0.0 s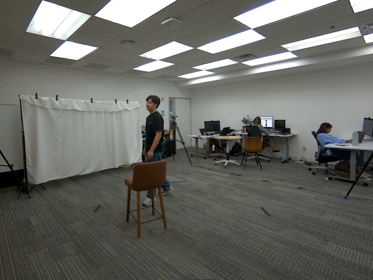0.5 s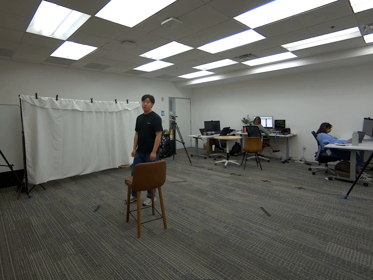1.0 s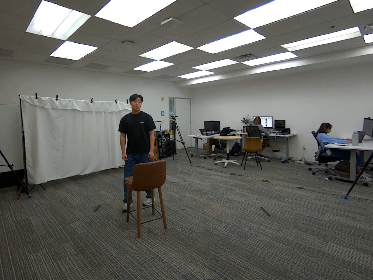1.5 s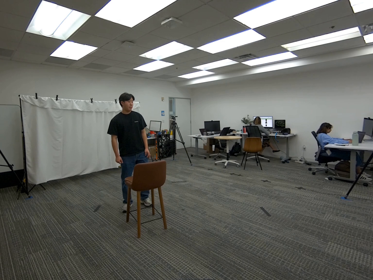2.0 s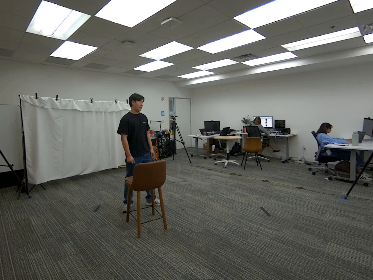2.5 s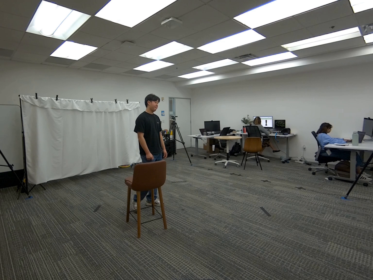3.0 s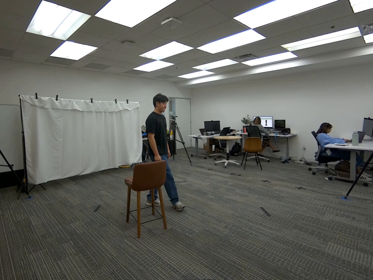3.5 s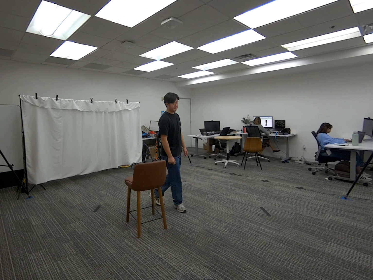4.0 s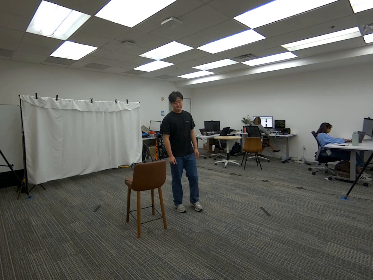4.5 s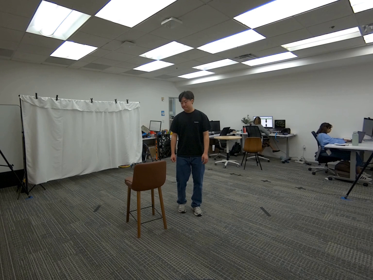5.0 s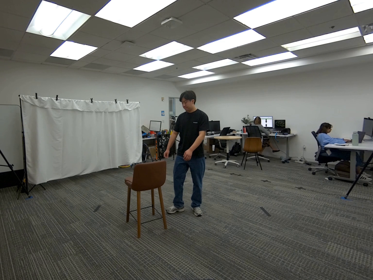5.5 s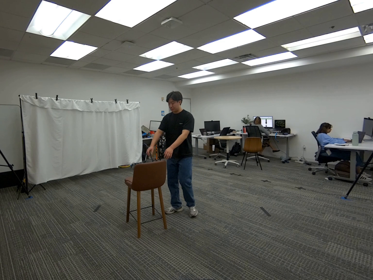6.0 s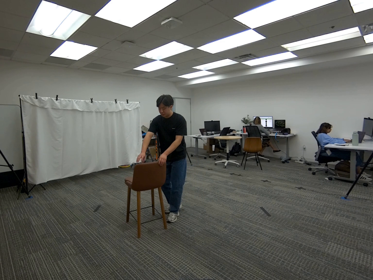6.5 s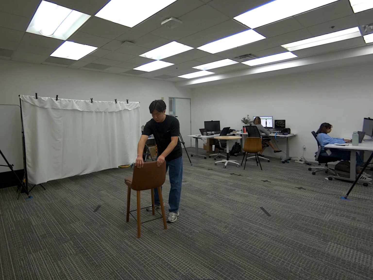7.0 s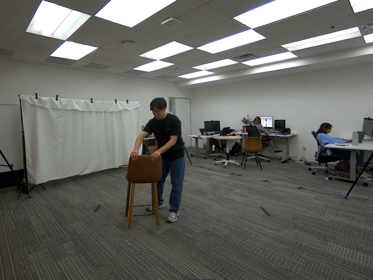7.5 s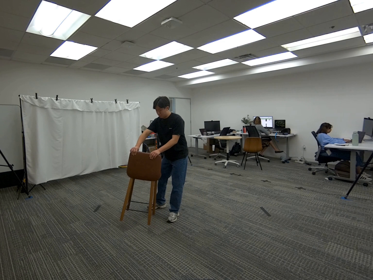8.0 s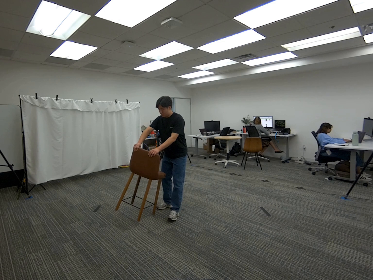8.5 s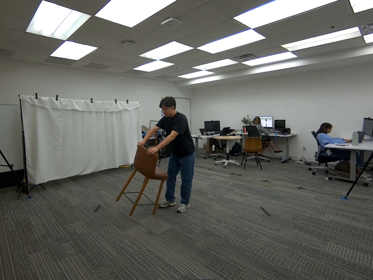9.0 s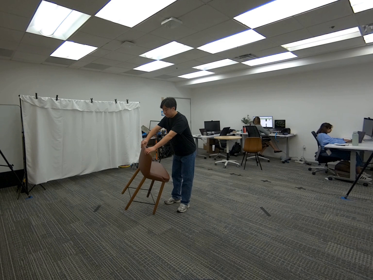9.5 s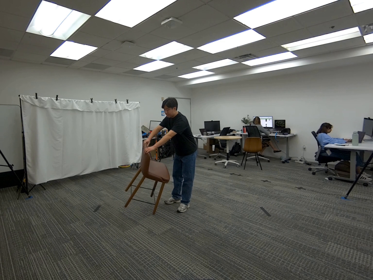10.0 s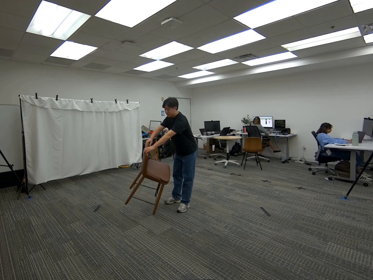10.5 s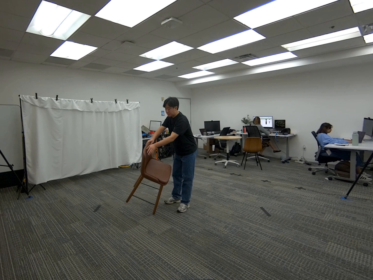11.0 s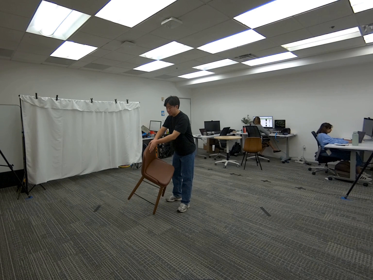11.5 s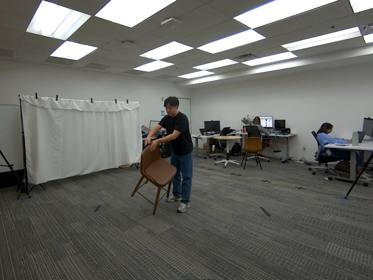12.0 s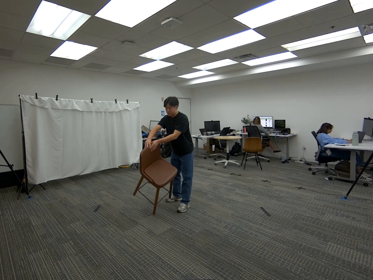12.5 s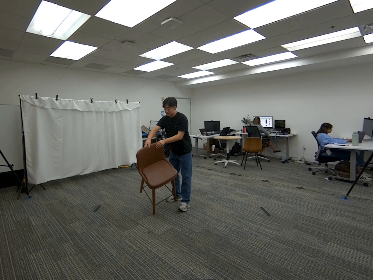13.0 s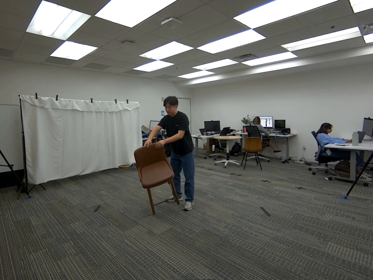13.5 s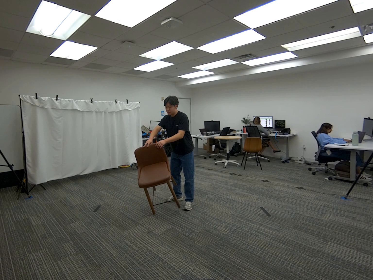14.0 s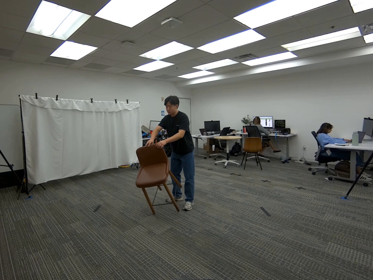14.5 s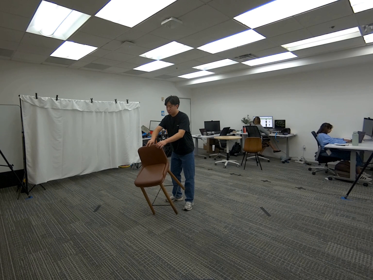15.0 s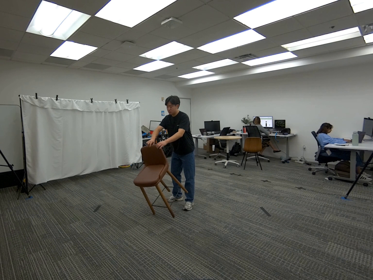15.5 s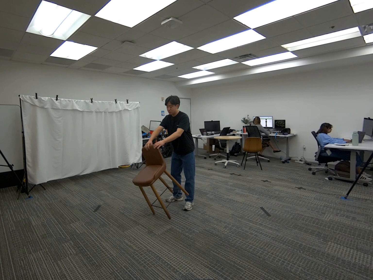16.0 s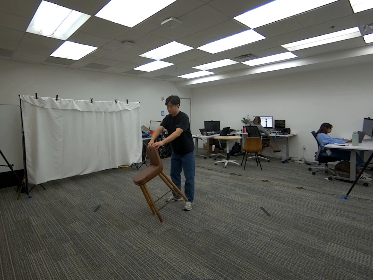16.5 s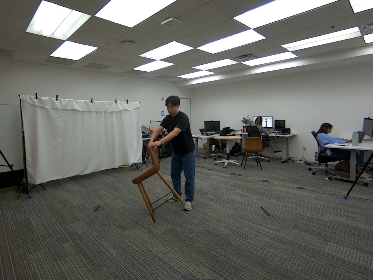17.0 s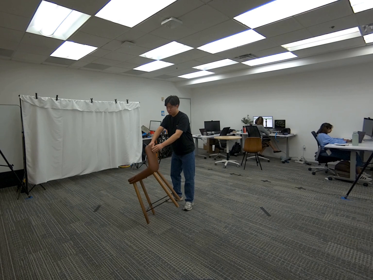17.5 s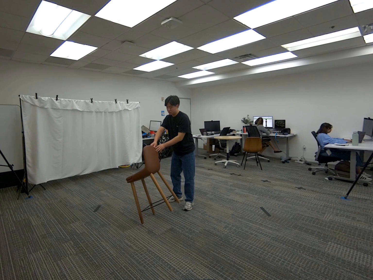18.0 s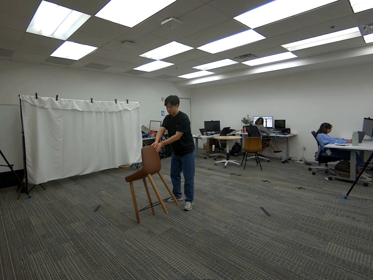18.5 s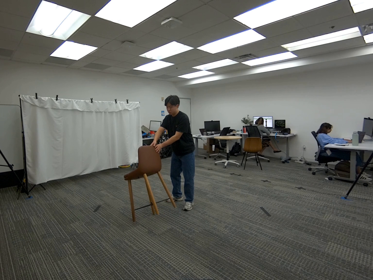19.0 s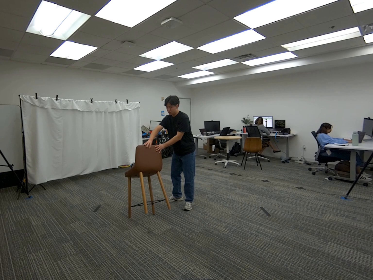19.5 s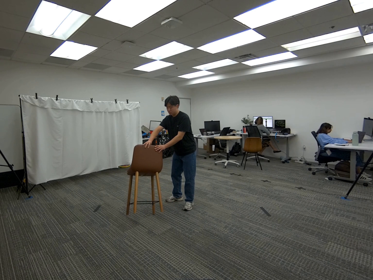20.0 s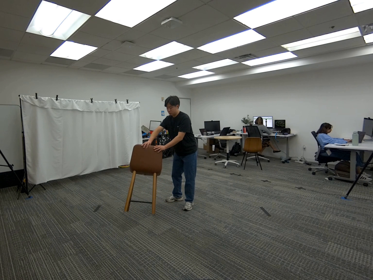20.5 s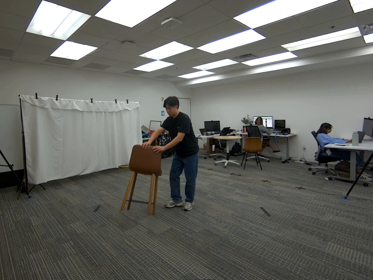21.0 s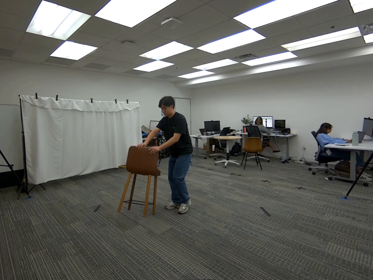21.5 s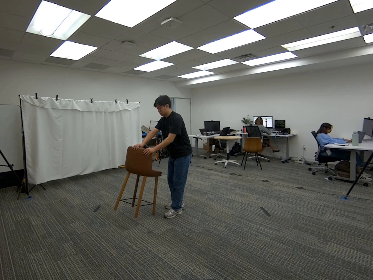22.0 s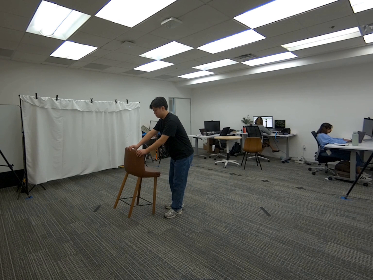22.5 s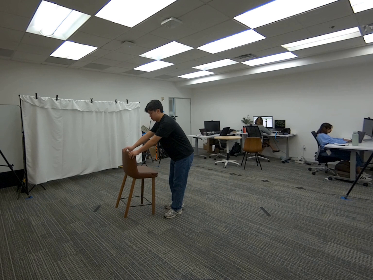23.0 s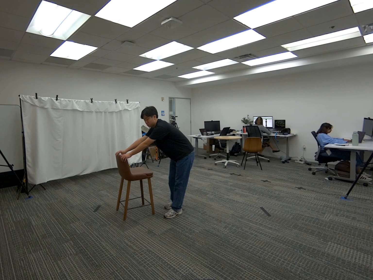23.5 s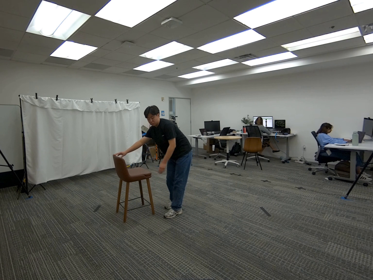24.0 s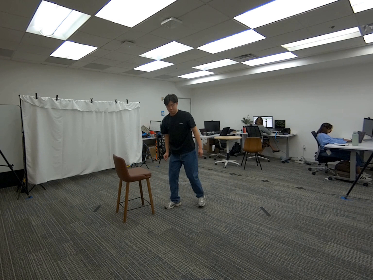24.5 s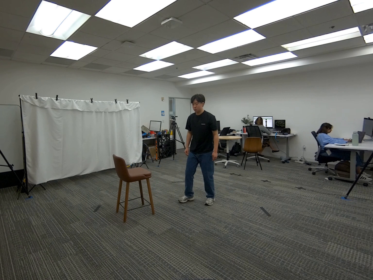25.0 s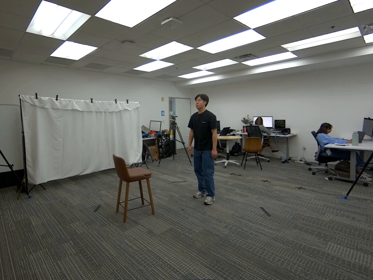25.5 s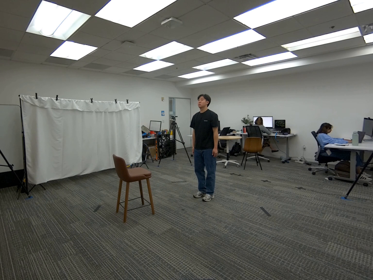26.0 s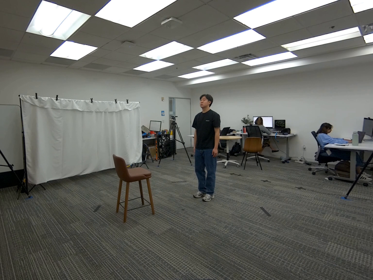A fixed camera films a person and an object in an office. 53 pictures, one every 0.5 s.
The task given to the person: Walk over to the tall bar stool, using both hands tip the stool to stand on one leg and attempt to spin the chair 360. Return chair to original standing position.
